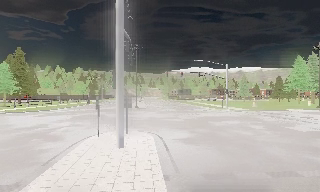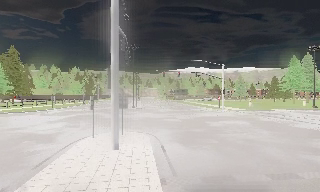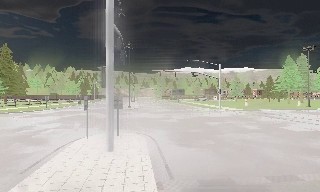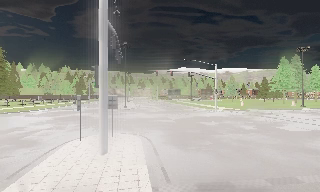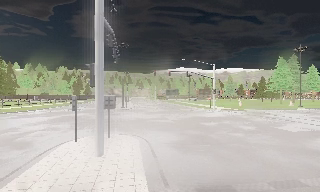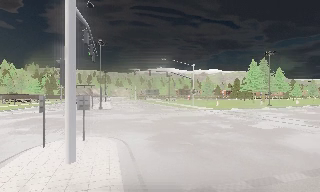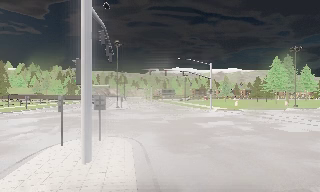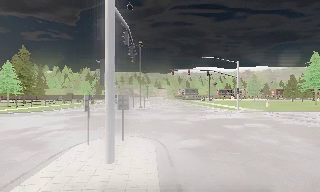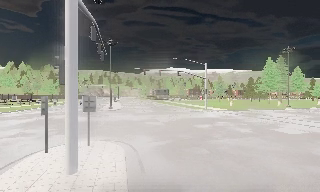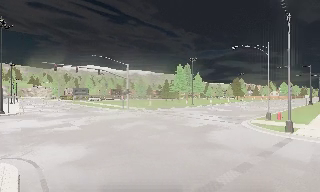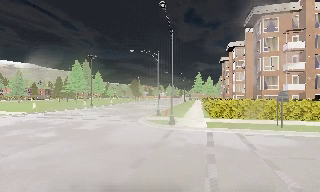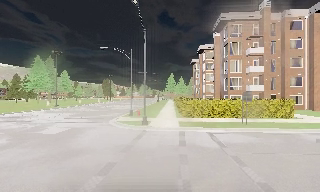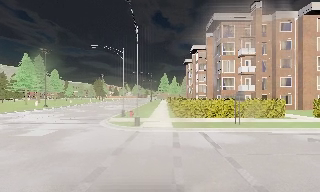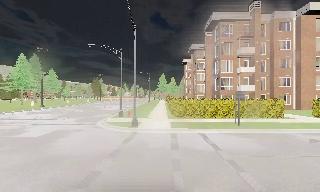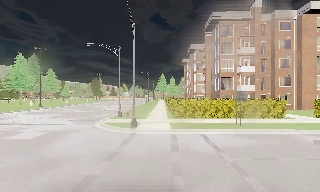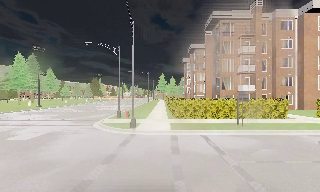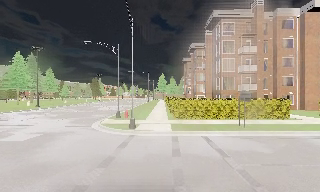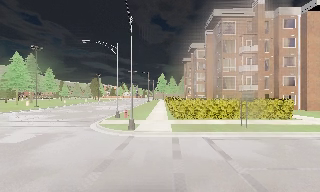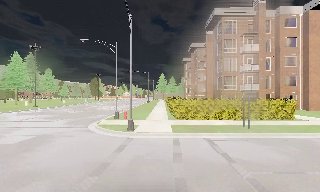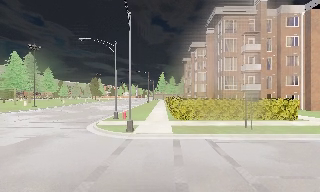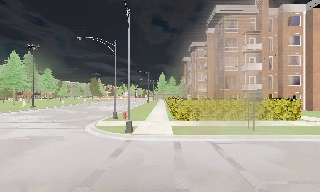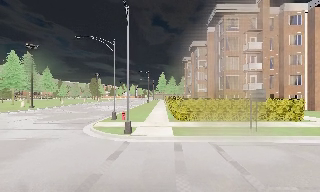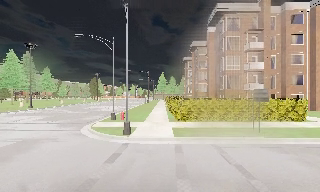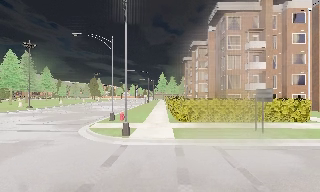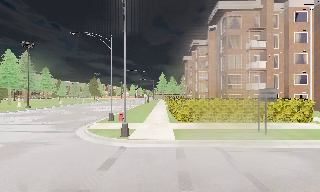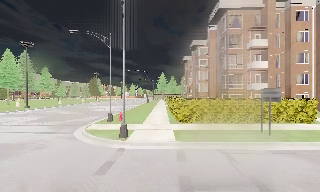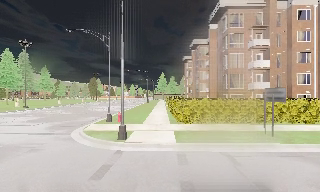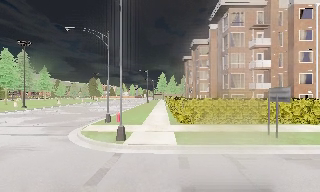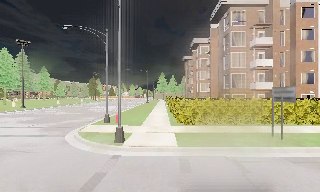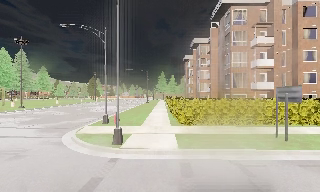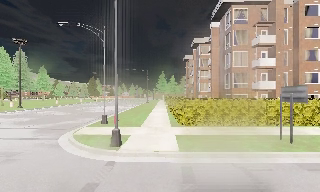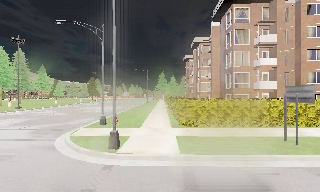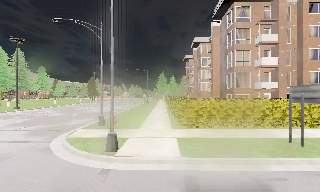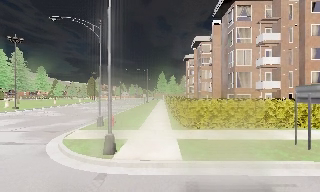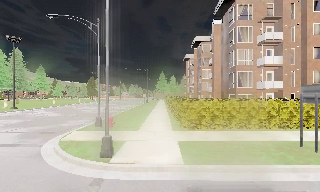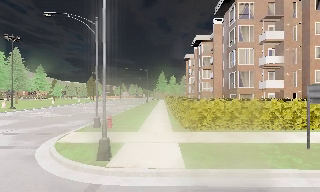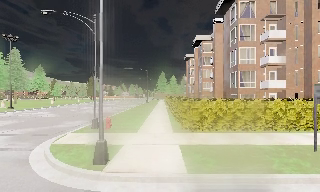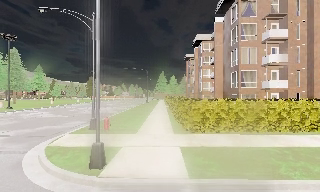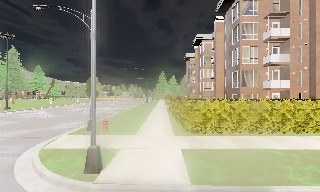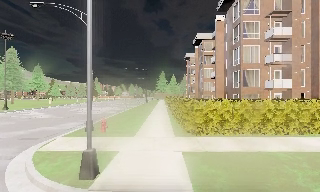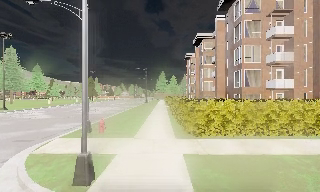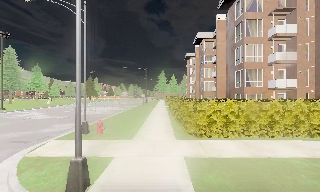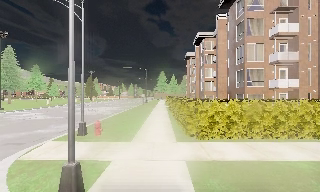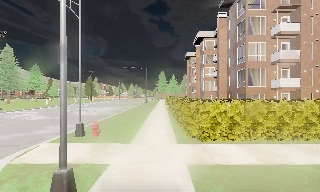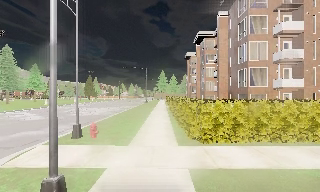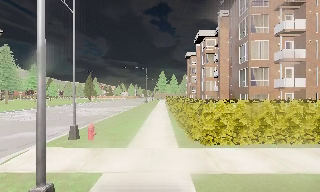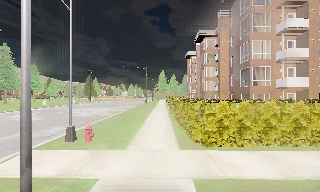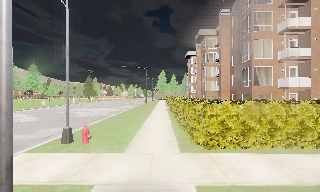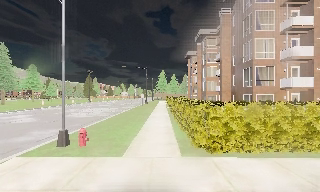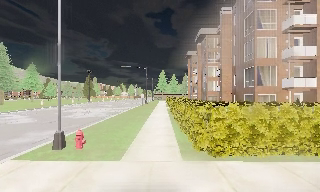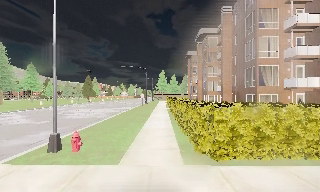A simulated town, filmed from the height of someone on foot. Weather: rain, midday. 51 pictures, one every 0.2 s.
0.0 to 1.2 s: The camera travels forward, about 1.5 m, so what stands in front looms larger.
1.2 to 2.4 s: The camera pans to its right, which is clockwise from overhead, by about 75 degrees. It travels forward, about 1.5 m.
2.4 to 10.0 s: The camera travels forward, about 11 m, so what stands in front looms larger.
The film runs forward here.
